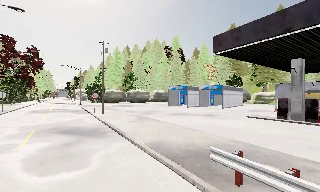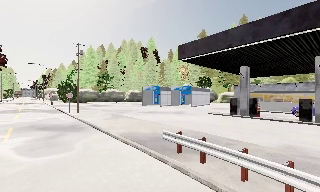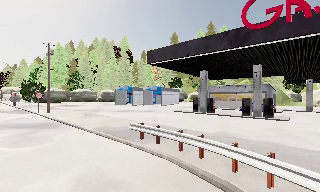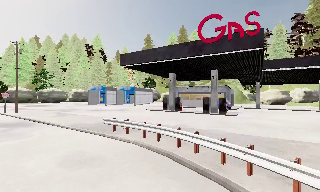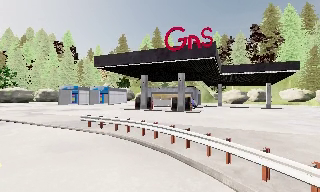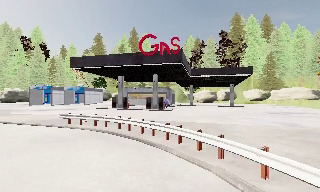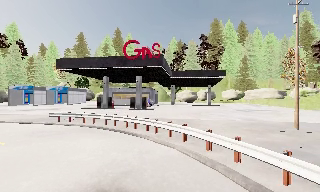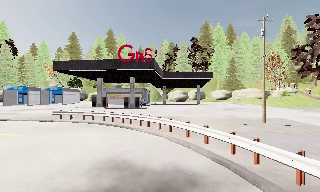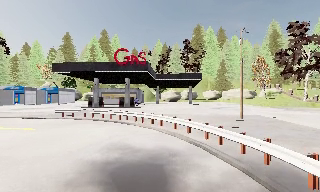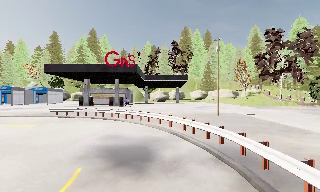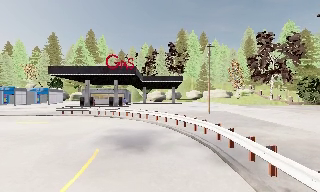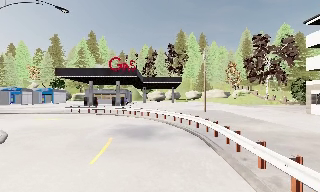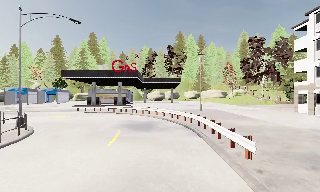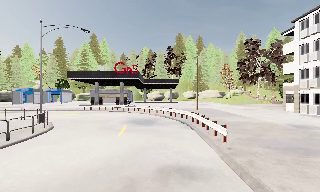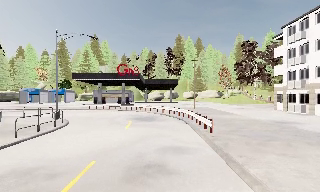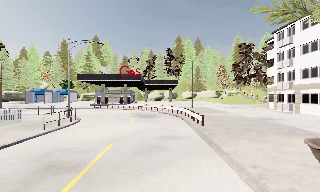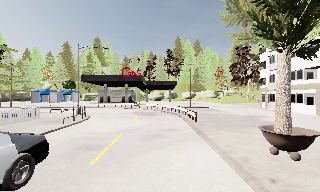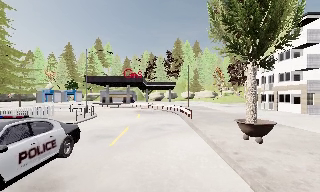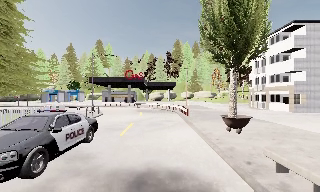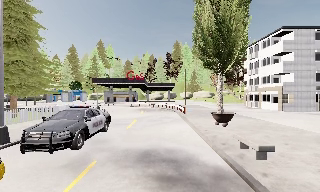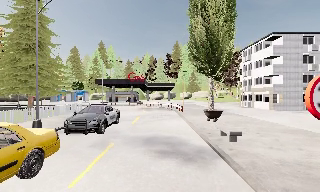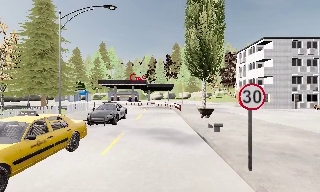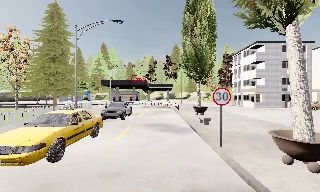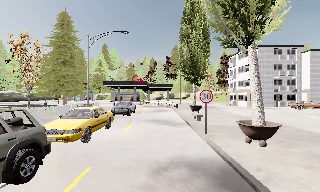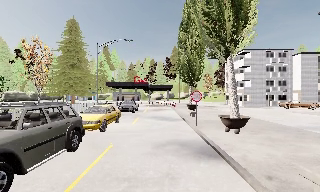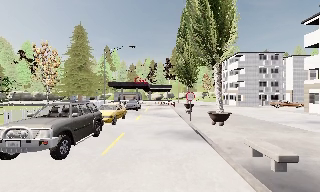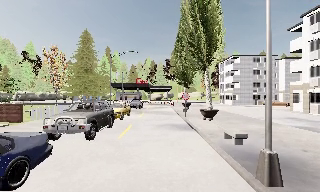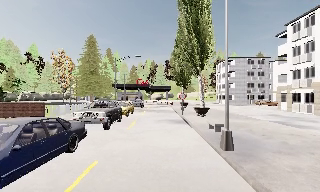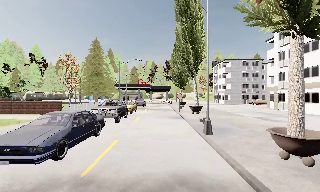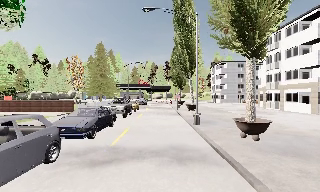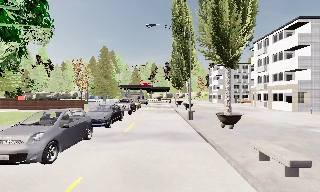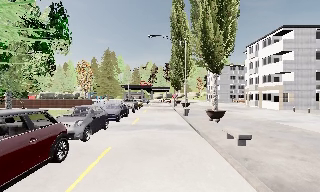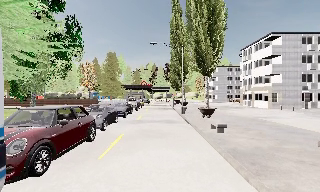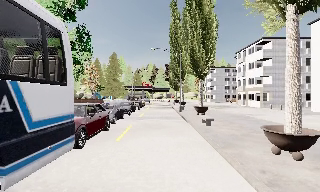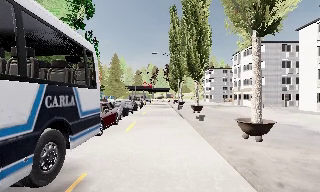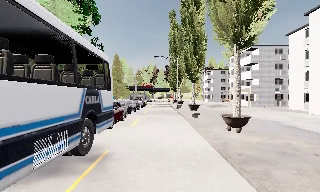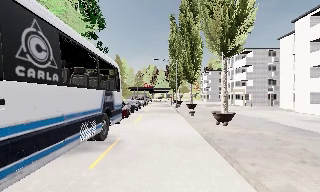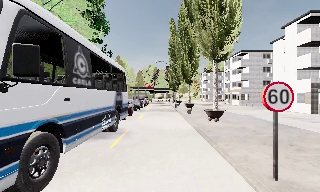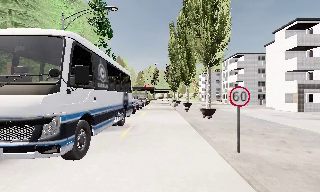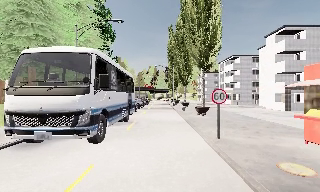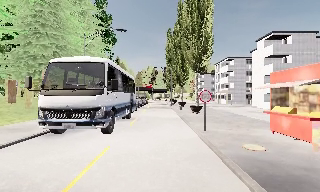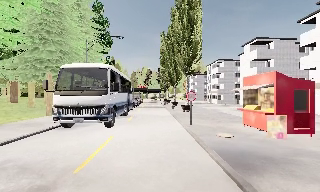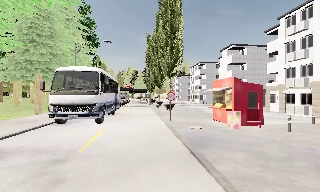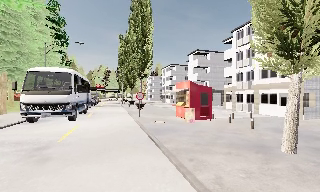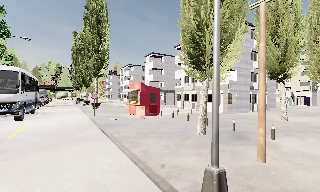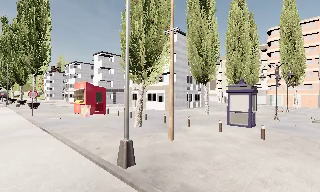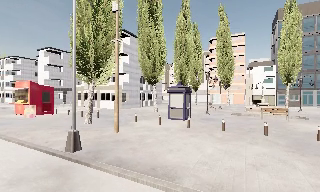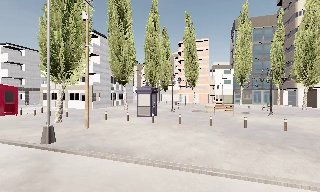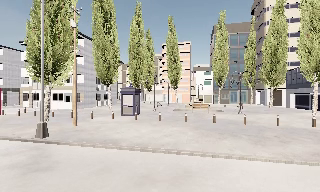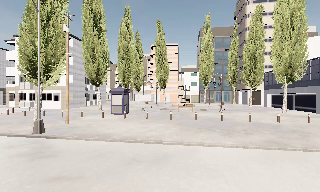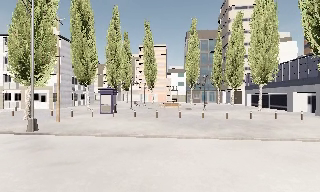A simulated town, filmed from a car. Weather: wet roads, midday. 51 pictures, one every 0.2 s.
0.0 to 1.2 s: The camera swings to its right by about 50 degrees, and the scene slides to the left. It travels backward, about 11 m.
1.2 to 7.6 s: The camera travels backward, about 60 m, so what stands in front gets smaller.
7.6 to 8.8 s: The camera pans to its right, which is clockwise from overhead, by about 30 degrees. It travels backward, about 11 m.
8.8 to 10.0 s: The camera pans to its right, which is clockwise from overhead, by about 55 degrees. It travels backward, about 9 m. It loses speed.
The film runs backward here.
